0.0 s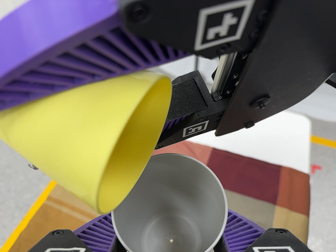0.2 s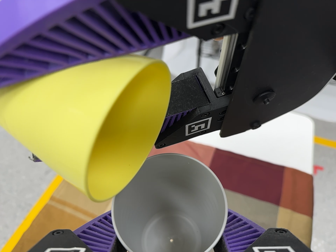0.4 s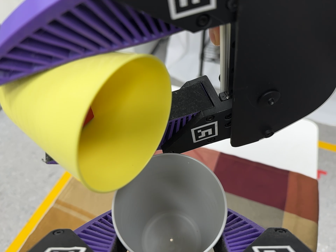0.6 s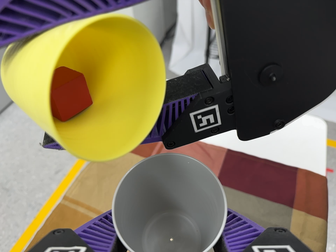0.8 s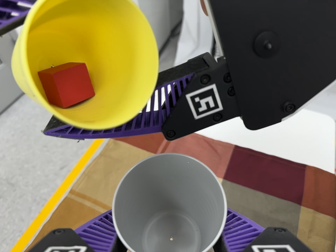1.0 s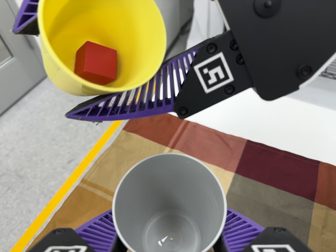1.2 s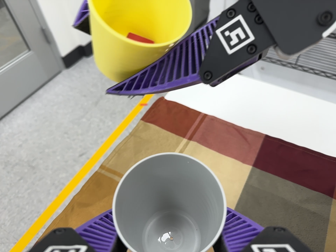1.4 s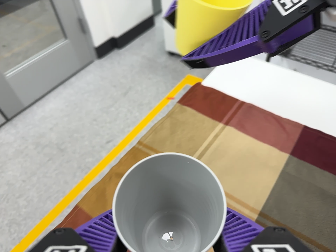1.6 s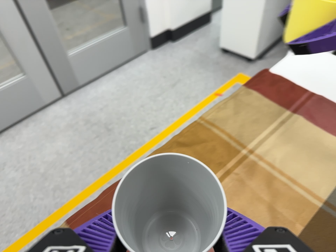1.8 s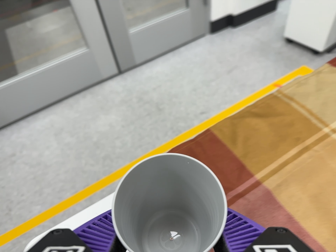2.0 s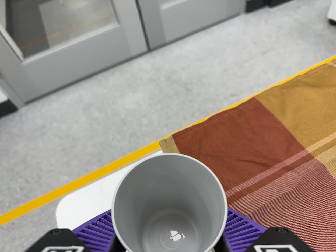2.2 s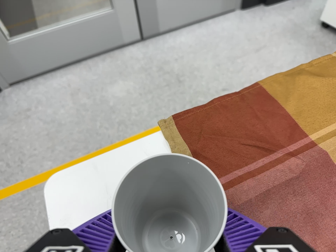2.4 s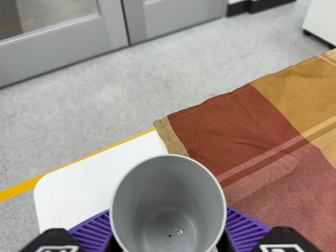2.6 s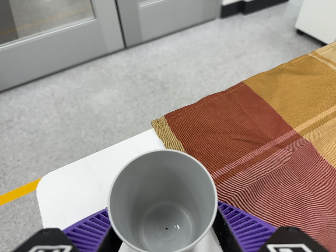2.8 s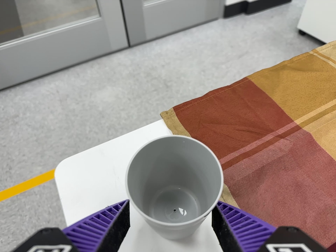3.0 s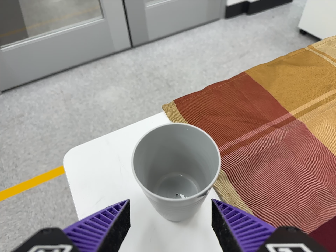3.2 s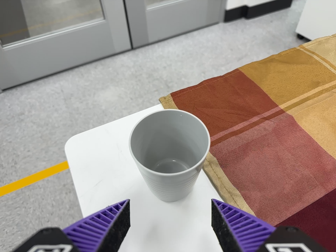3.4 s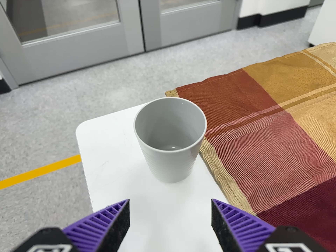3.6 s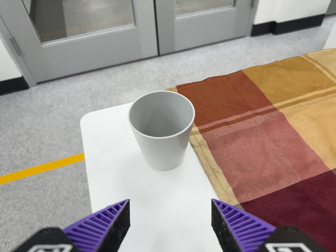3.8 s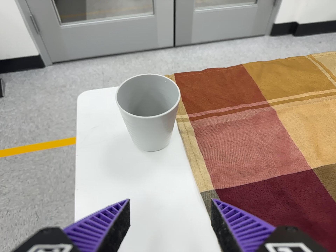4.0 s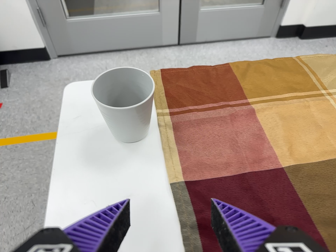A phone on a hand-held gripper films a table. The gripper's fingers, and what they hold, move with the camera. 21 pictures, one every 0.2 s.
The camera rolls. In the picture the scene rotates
clockwise.
0.0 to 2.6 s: The scene slides to the right, as the camera pans about 25 degrees to its left. It travels to its left and toward the bottom of its view, about 32 cm, so close, fixed things drift to the right. It rolls about its line of sight by about 30 degrees, and the scene rotates clockwise.
2.6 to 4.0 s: The camera travels backward, toward the bottom of its view and to its right, about 18 cm, so what stands in front gets smaller. It rolls about its line of sight by about 15 degrees, and the scene rotates clockwise.
The film runs backward here.
